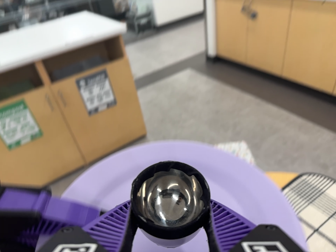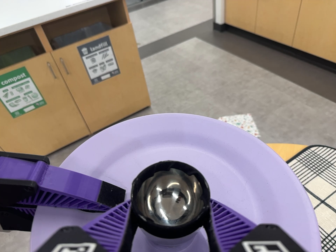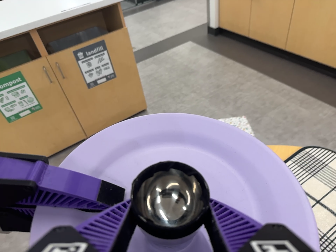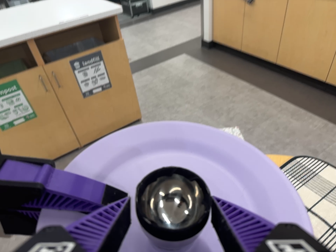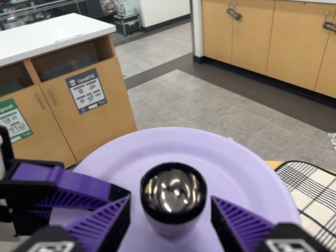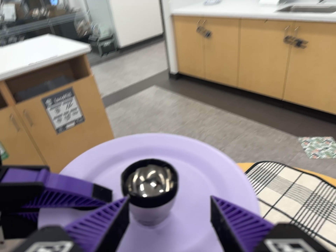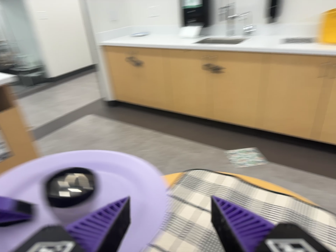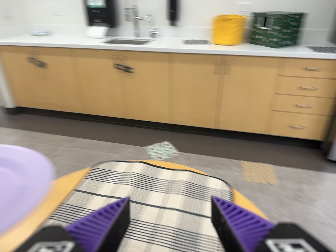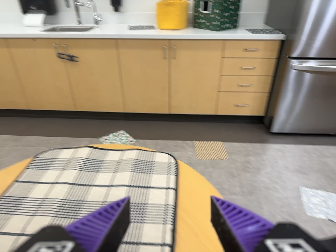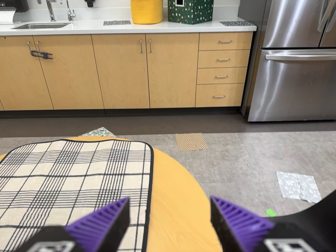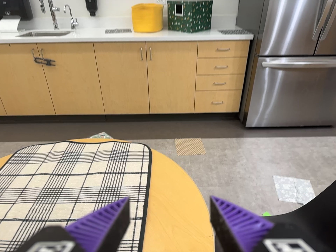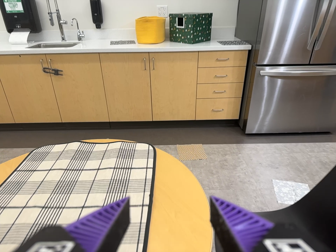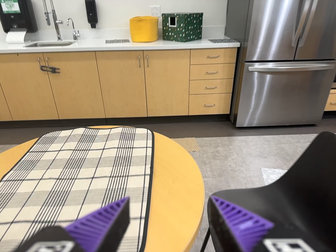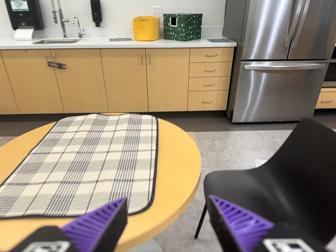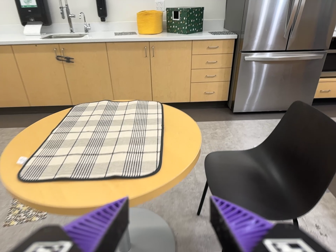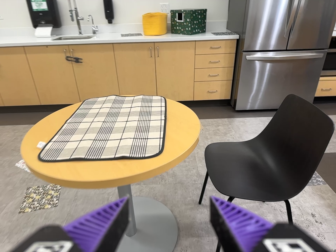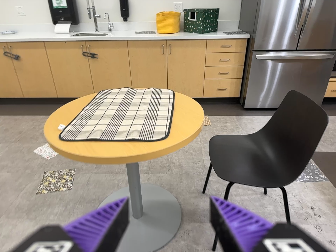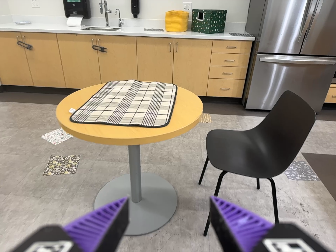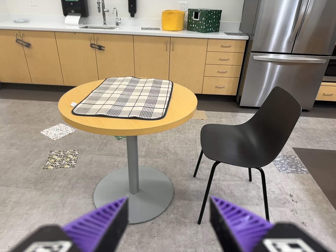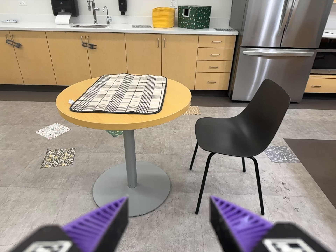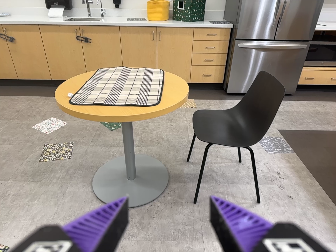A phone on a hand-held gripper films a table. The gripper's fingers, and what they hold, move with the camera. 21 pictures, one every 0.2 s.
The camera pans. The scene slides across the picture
to the left.
0.0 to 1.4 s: The camera pans to its right by about 40 degrees. It travels toward the bottom of its view, backward and to its right, about 18 cm. Its aim tips toward the top of its view by about 10 degrees. It rolls about its line of sight by about 15 degrees, and the scene rotates counterclockwise.
1.4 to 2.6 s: The camera pans to its right by about 15 degrees. It travels backward and toward the bottom of its view, about 50 cm, so what stands in front gets smaller. It rolls about its line of sight by about 10 degrees, and the scene rotates counterclockwise.
2.6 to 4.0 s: The camera travels backward and toward the bottom of its view, about 60 cm, so what stands in front gets smaller.
The film runs backward here.
